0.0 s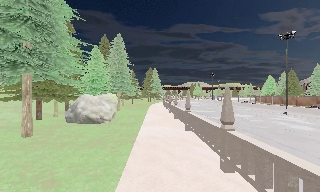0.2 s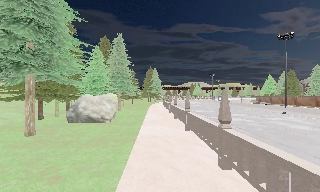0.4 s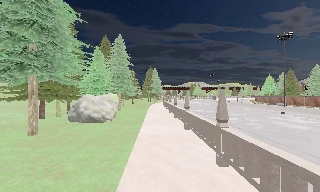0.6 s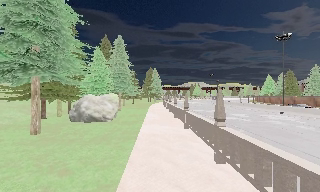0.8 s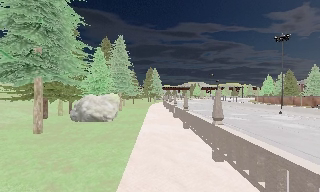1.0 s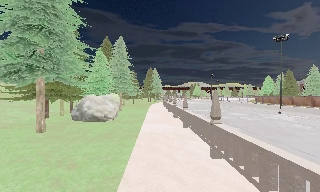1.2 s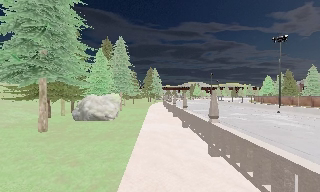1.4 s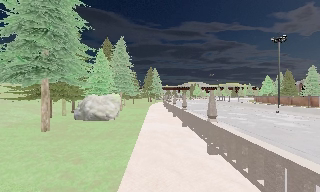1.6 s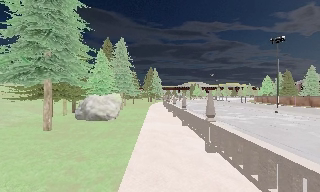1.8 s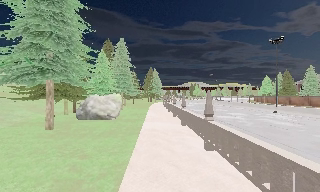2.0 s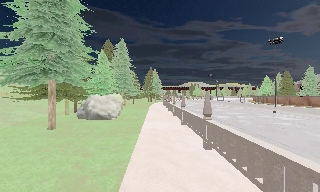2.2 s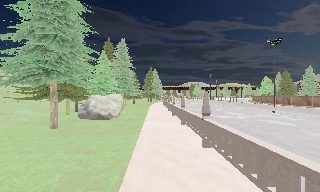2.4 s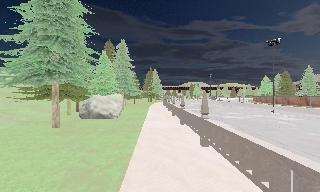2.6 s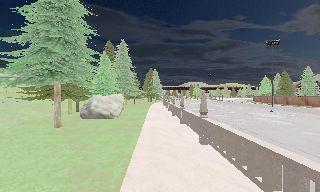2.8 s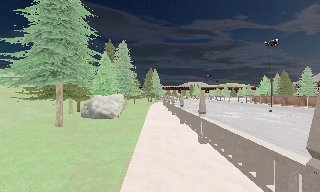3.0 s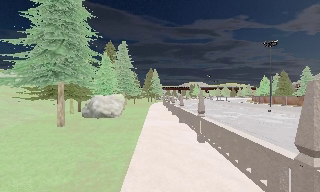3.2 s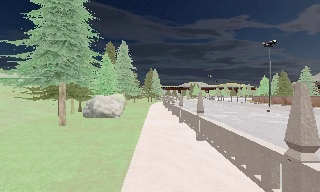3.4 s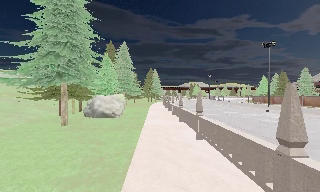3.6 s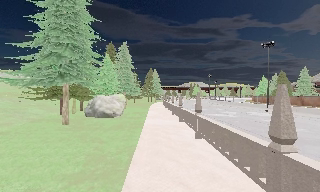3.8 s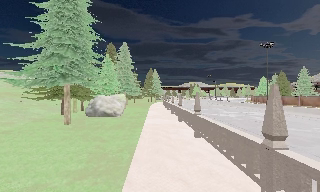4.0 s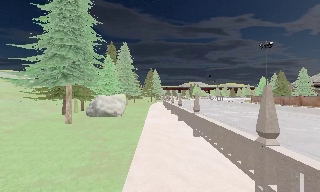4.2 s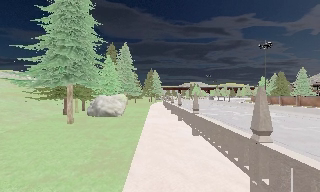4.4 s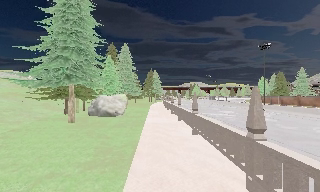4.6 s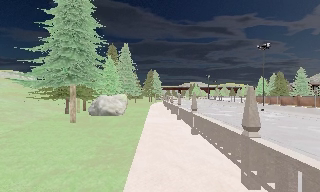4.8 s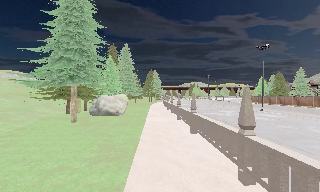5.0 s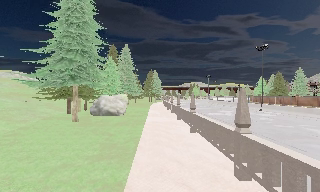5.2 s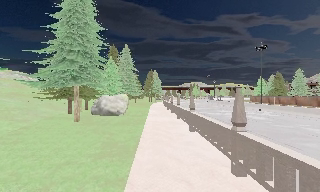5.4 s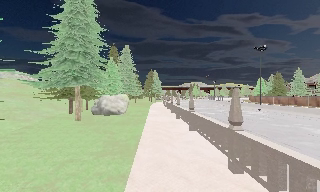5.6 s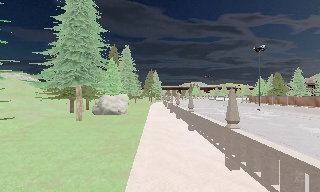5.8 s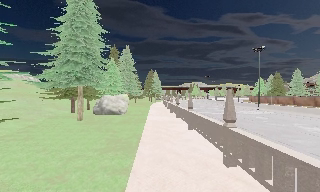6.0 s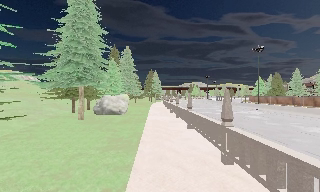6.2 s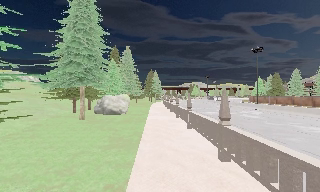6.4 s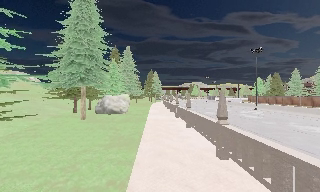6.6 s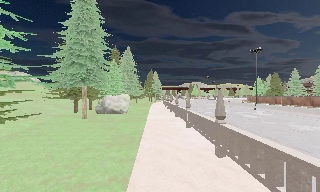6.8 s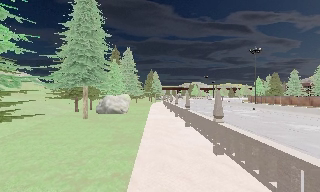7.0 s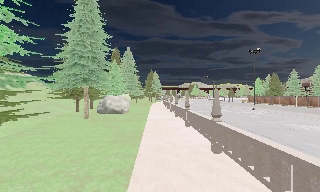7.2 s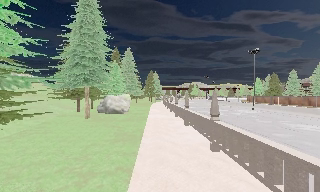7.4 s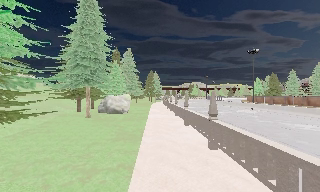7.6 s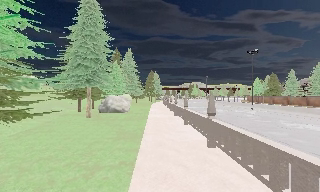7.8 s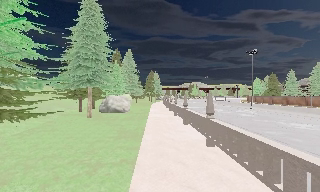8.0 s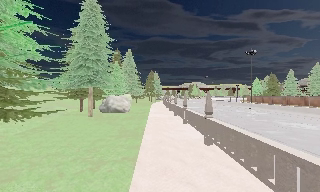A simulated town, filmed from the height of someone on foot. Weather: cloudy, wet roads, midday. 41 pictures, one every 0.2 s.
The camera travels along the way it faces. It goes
backward.
0.0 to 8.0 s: The camera travels backward, about 9 m, so what stands in front gets smaller.
The film runs backward here.
